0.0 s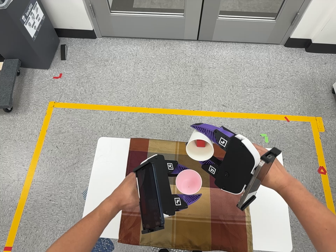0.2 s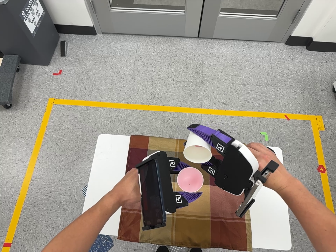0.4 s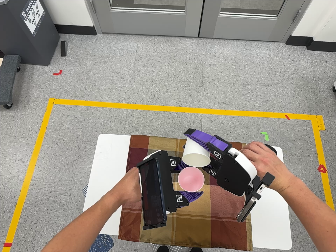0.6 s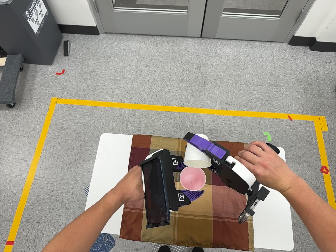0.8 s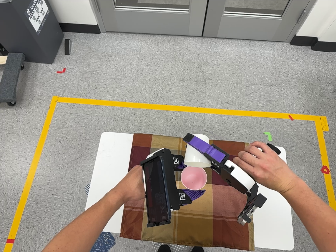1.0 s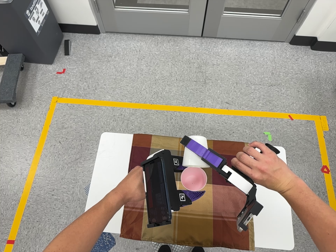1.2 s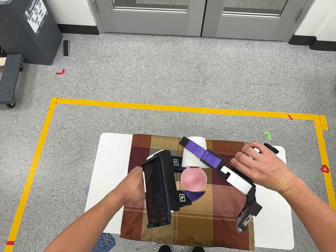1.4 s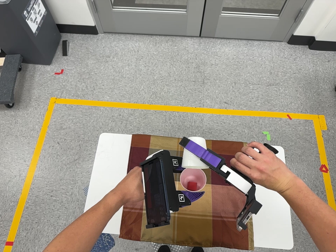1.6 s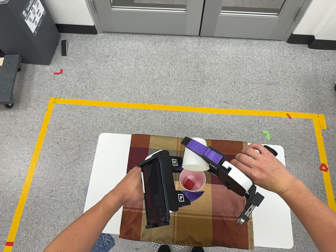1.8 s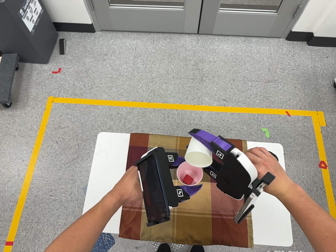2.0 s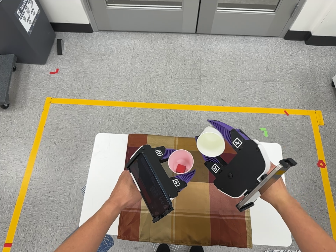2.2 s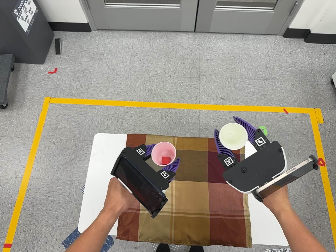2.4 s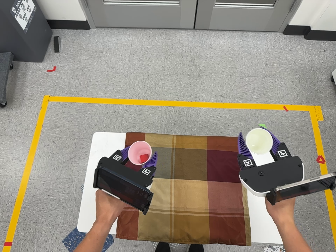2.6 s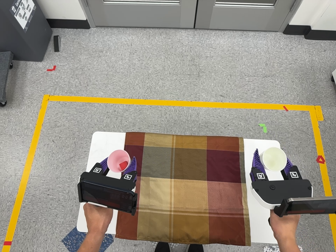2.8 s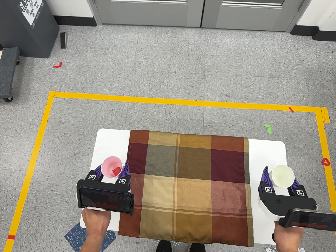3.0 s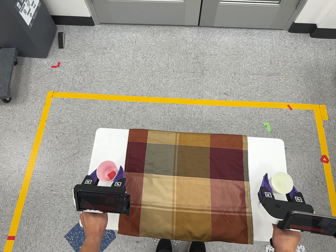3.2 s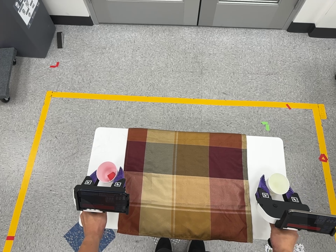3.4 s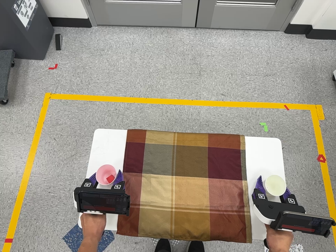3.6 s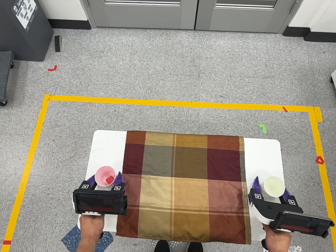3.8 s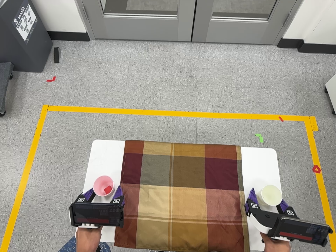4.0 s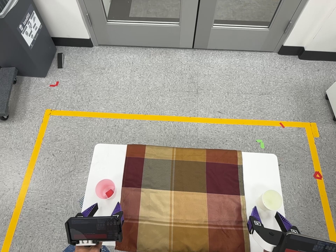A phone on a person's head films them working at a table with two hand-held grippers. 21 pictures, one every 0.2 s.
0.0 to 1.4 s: The camera keeps its place and its aim.
1.4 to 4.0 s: The camera shifts only a little, or ends up much as it began.
The film runs forward here.
